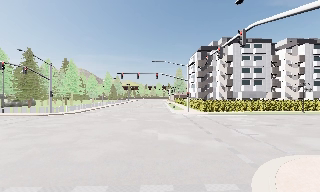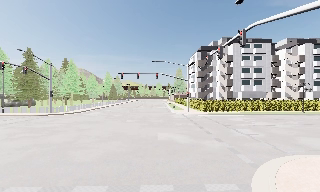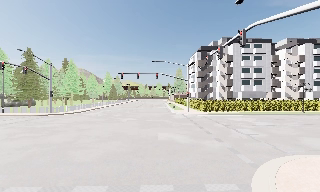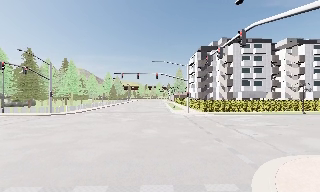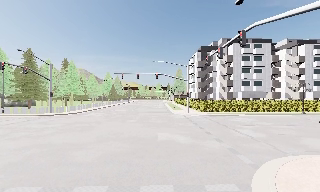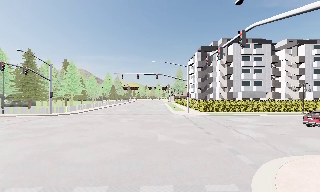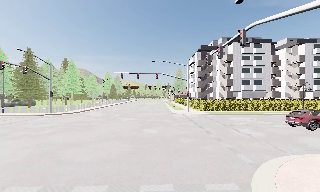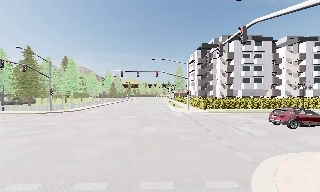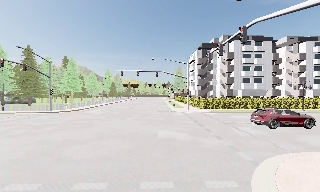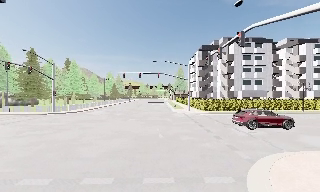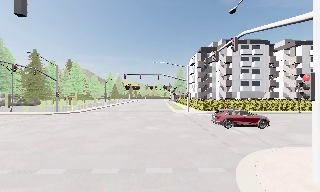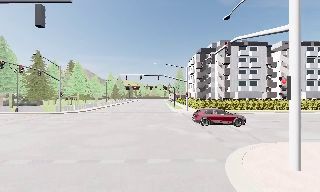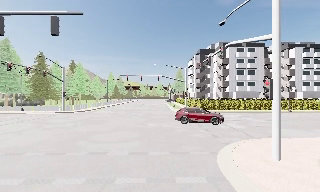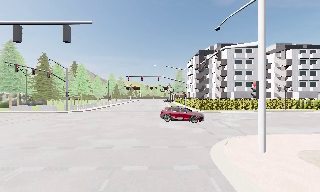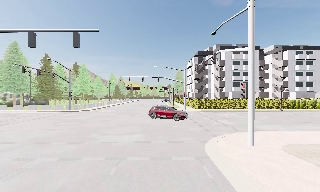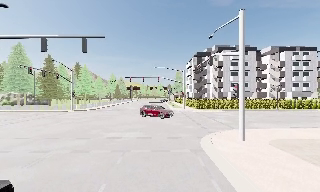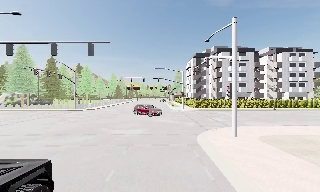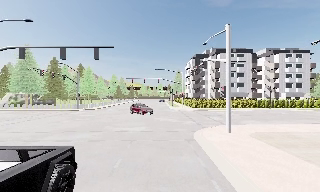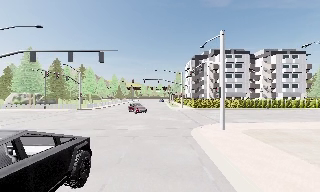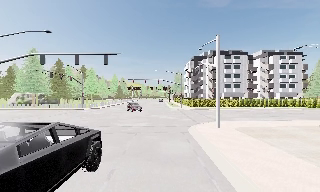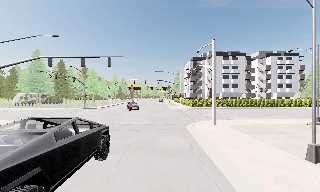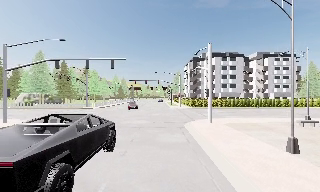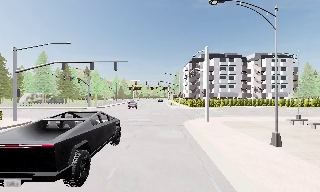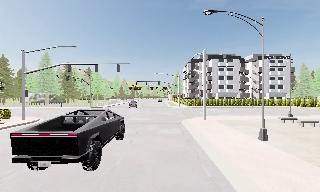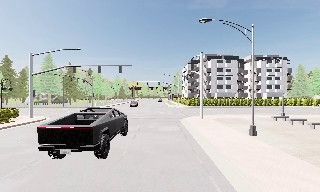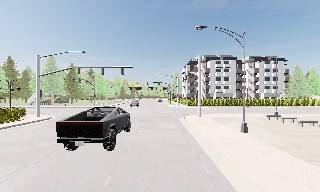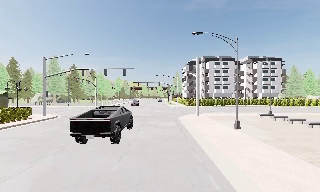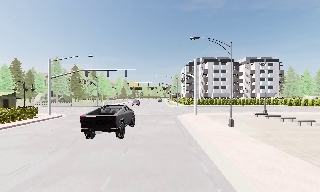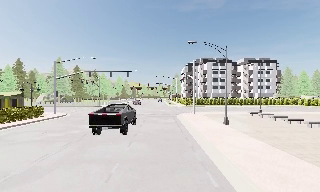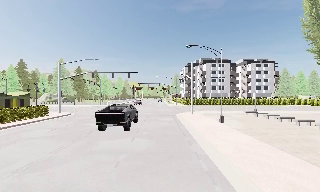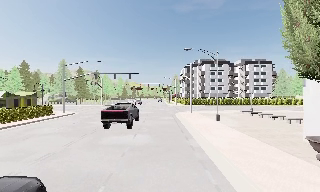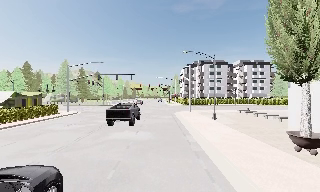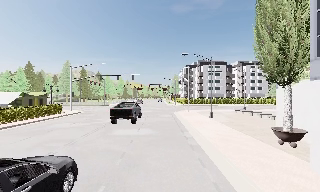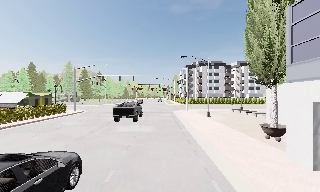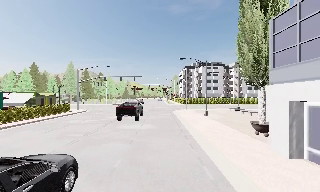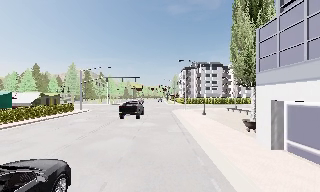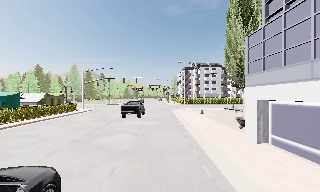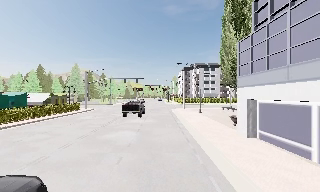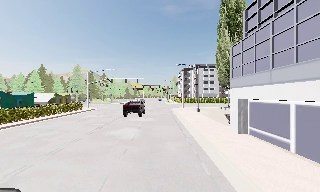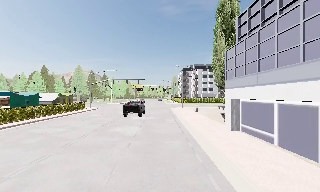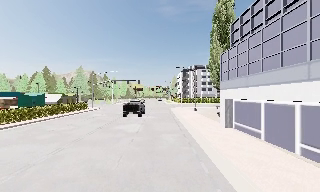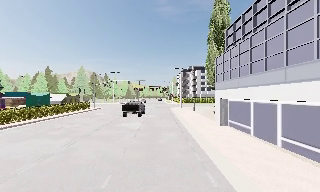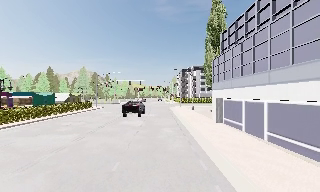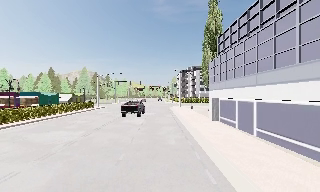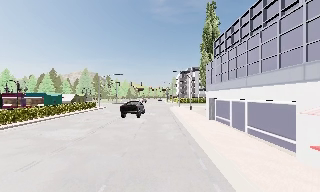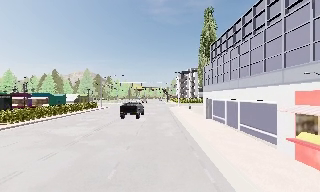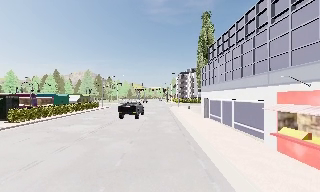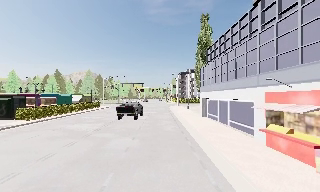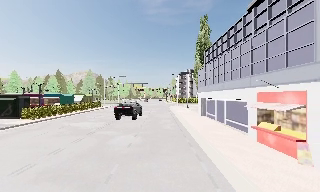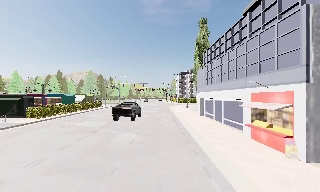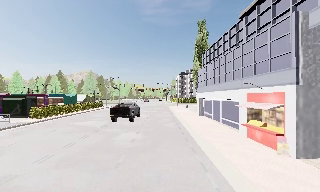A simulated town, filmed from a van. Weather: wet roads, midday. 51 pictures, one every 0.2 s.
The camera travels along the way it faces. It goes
backward.
0.0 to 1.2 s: The camera keeps its place and its aim.
1.2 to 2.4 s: The camera travels backward, about 3 m, so what stands in front gets smaller. It gains speed.
2.4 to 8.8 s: The camera travels backward, about 35 m, so what stands in front gets smaller.
8.8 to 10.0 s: The camera travels backward, about 5 m, so what stands in front gets smaller. It loses speed.
The film runs backward here.
